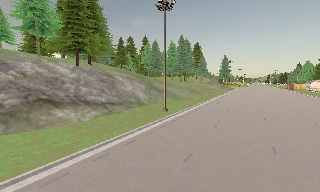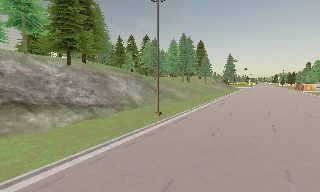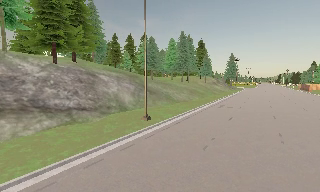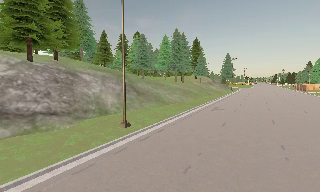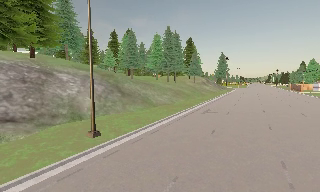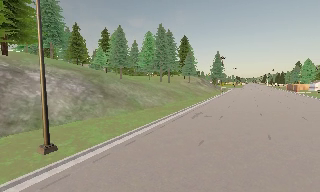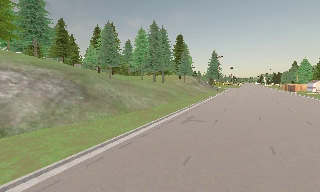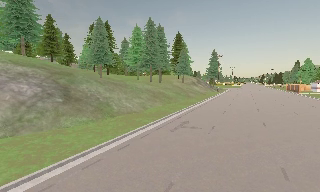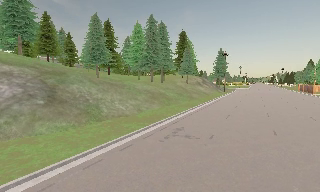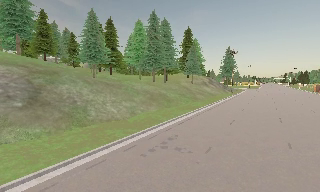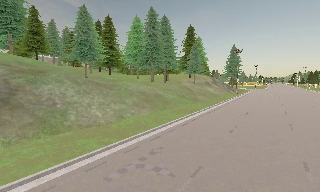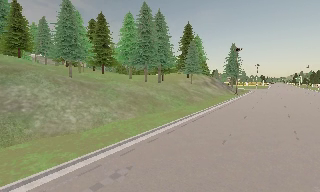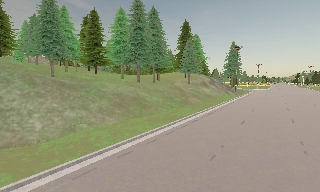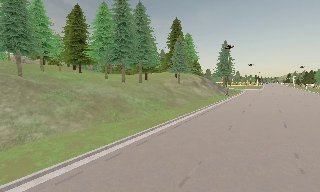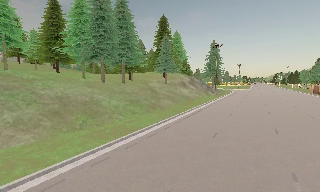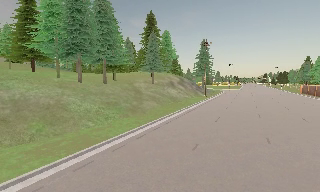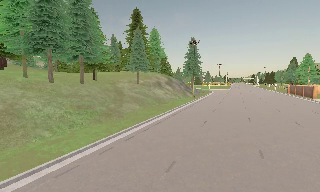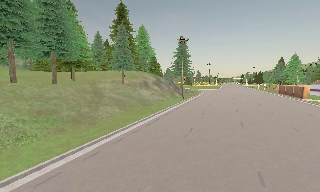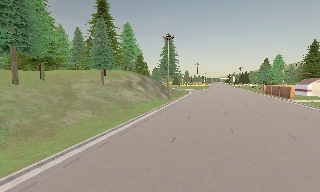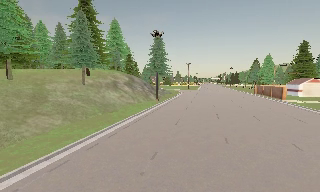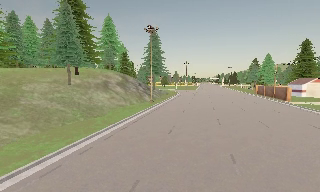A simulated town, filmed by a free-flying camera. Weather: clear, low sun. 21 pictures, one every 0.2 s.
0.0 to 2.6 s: The camera travels forward and to its right, about 30 m, so what stands in front looms larger.
2.6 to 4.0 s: The camera swings to its right by about 20 degrees, and the scene slides to the left. It travels forward and to its right, about 16 m, so what stands in front looms larger.
The film runs forward here.
